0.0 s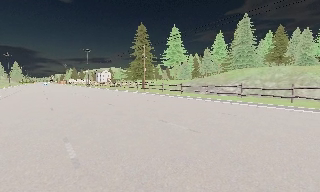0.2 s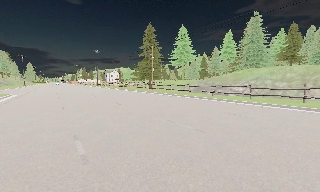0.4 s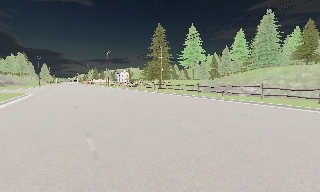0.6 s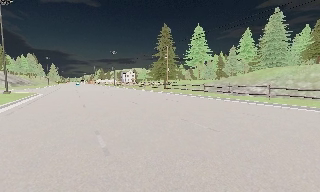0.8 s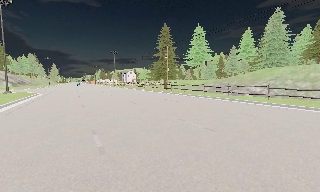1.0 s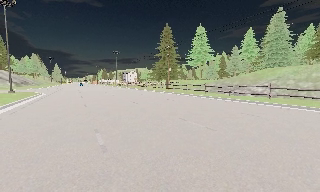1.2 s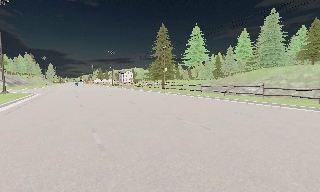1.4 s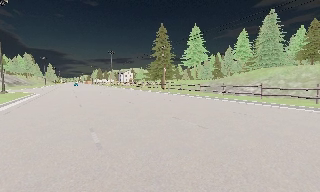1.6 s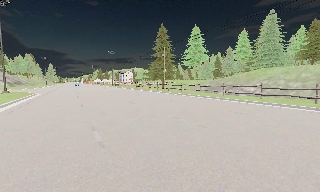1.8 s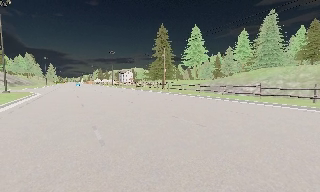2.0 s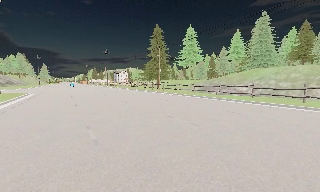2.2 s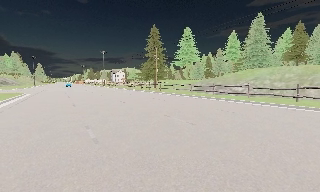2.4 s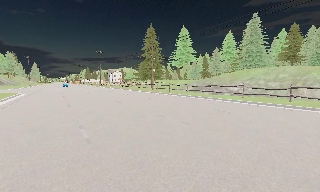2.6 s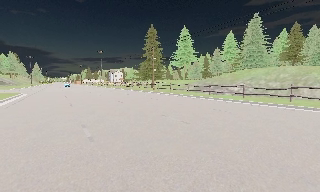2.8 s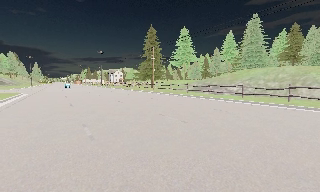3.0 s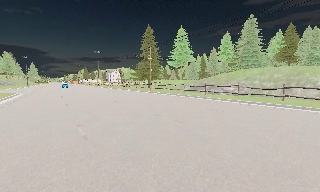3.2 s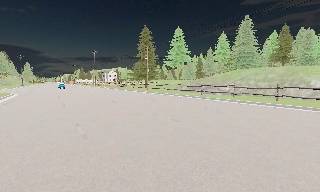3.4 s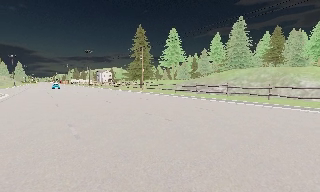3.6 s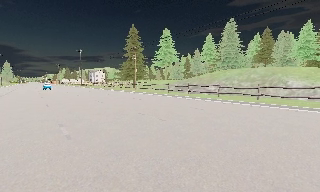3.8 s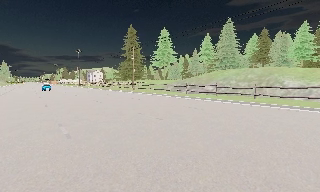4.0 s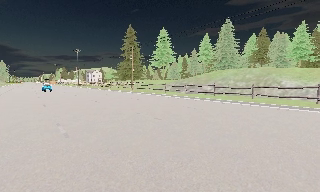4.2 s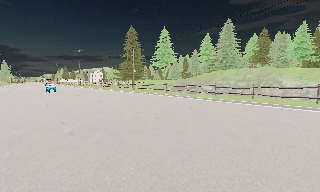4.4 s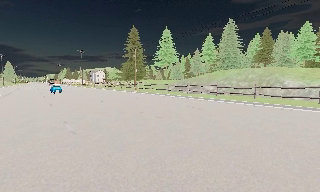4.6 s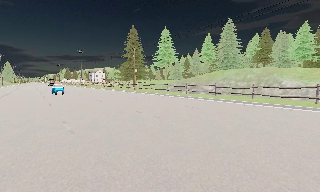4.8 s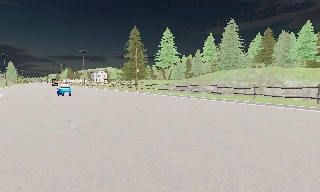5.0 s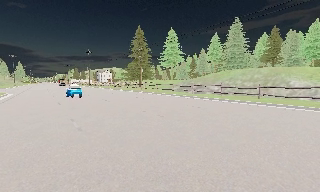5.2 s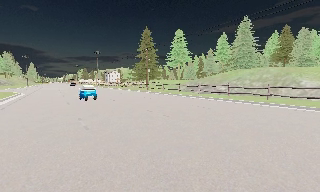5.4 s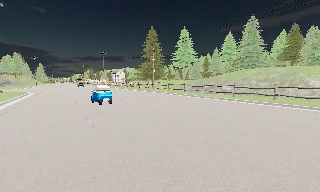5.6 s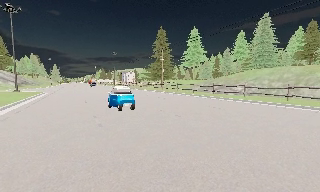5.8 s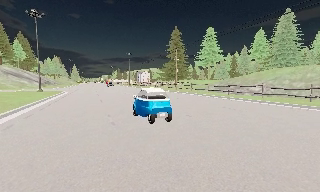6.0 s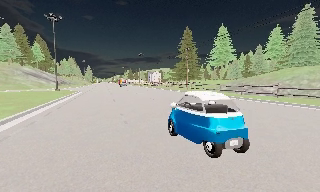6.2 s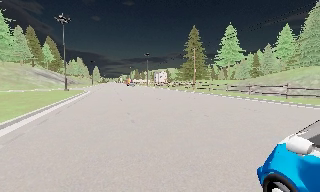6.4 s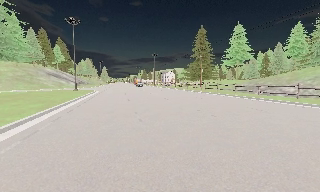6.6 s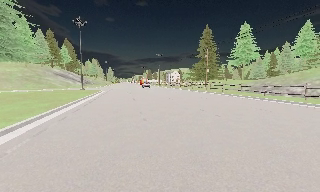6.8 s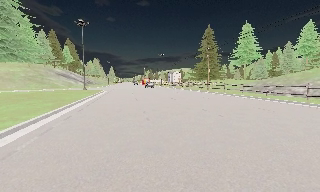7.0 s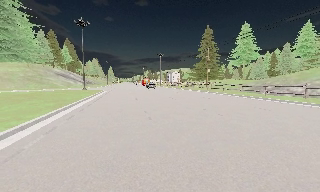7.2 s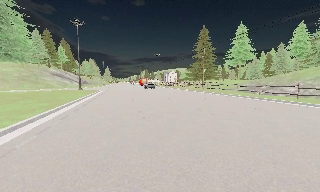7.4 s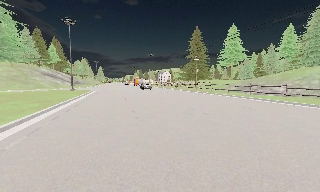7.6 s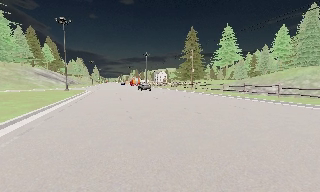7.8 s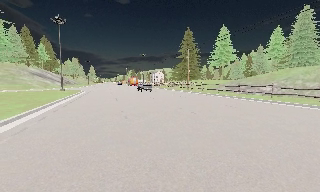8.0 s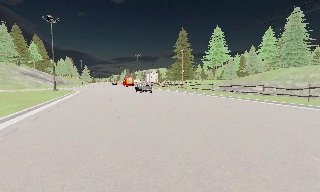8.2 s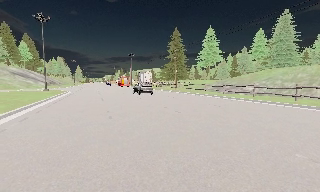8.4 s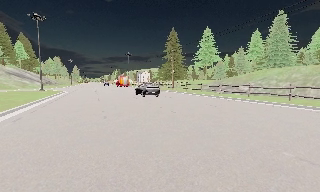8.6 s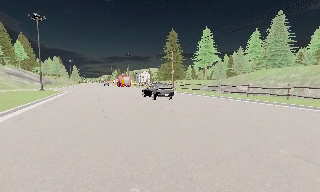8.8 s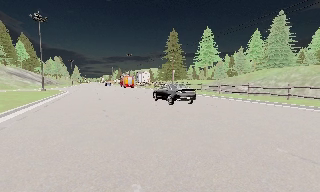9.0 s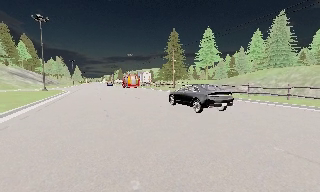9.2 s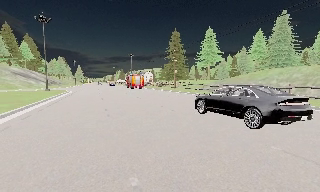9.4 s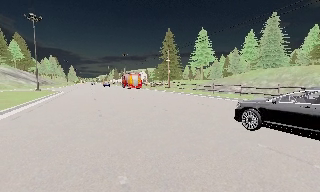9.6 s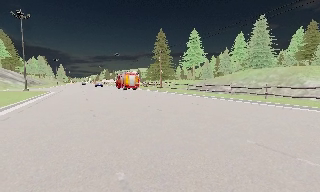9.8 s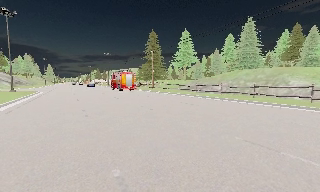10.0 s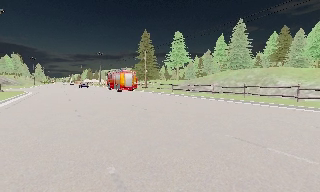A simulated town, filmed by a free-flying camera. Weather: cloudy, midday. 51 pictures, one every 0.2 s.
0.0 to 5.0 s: The camera travels backward and to its right, about 2.5 m, so what stands in front gets smaller.
5.0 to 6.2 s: The camera pans to its left, which is counterclockwise from overhead, by about 20 degrees.
6.2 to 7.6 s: The camera travels backward, about 0.5 m, so what stands in front gets smaller.
7.6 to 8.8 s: The camera shifts only a little, or ends up much as it began.
8.8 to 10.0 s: The camera travels backward, about 0.5 m, so what stands in front gets smaller.
The film runs backward here.
